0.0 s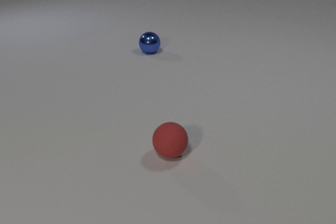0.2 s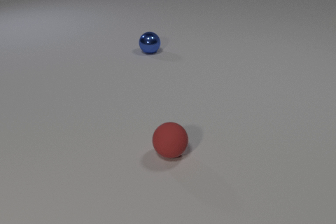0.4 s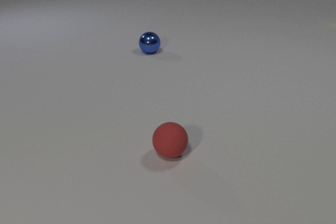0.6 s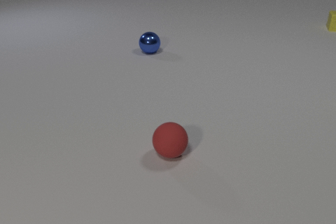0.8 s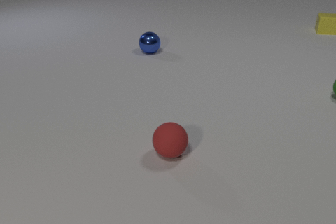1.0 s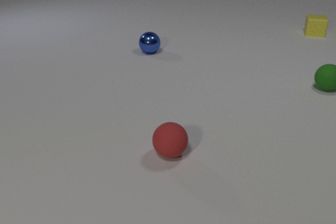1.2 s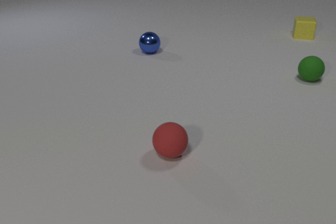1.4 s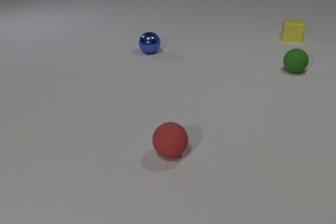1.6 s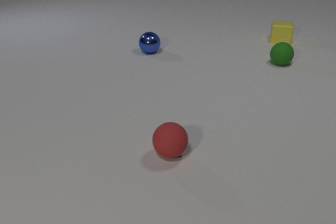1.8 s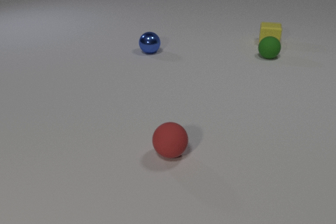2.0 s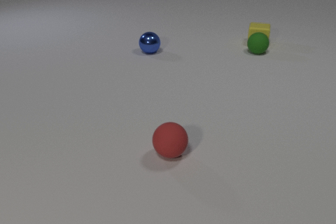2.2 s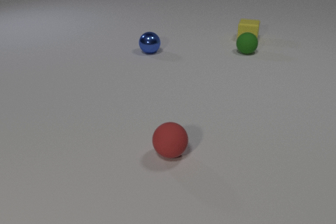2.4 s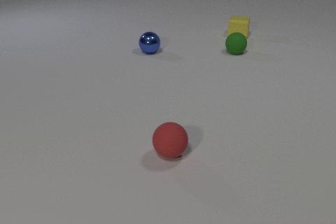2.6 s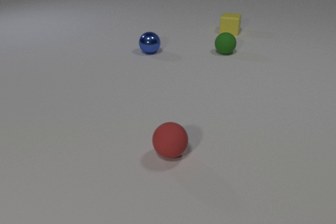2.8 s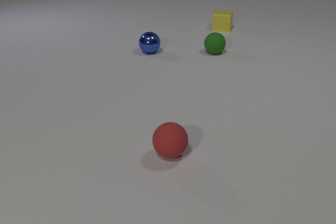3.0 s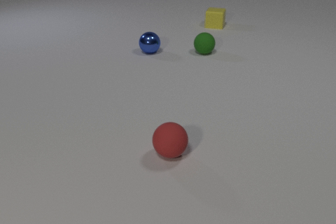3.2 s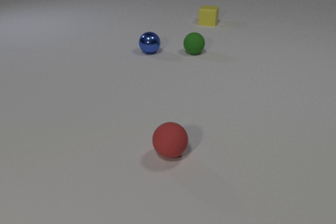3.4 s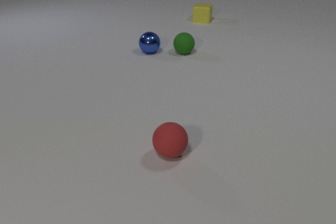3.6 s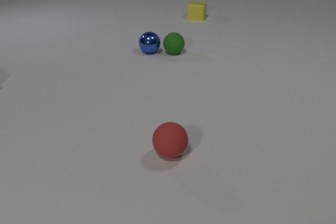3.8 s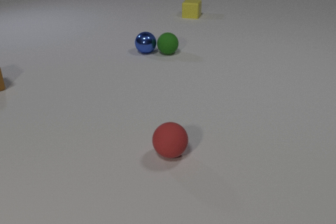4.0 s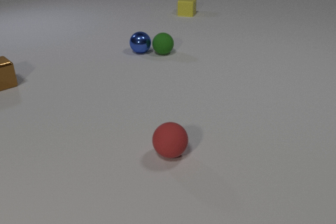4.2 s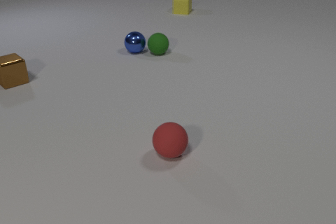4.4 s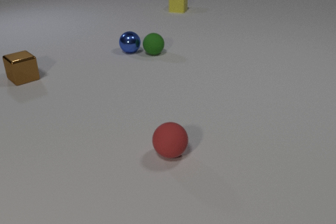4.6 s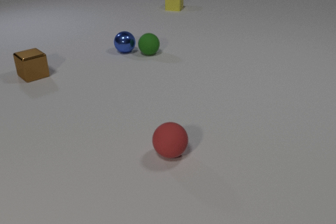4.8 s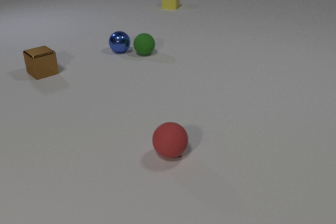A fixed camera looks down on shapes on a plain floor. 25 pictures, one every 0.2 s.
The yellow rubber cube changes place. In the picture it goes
to the left.
The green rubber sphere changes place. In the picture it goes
to the left.
0.0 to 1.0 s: The green rubber sphere comes in at the right edge, rolls to the left and away from the camera. The yellow rubber cube comes in at the right edge, slides toward the camera and to the left.
1.0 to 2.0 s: The green rubber sphere rolls away from the camera and to the left. The yellow rubber cube slides to the left and toward the camera. The green rubber sphere and the yellow rubber cube collide.
2.0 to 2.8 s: The green rubber sphere rolls to the left. The yellow rubber cube slides away from the camera and to the left.
2.8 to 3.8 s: The green rubber sphere rolls to the left. The yellow rubber cube slides away from the camera and to the left. The brown metal cube comes in at the left edge. The green rubber sphere and the blue metal sphere collide.
3.8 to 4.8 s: The green rubber sphere rolls to the left. The yellow rubber cube slides away from the camera and to the left. The blue metal sphere rolls to the left. The brown metal cube slides to the right.
How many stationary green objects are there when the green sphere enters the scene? 0.
What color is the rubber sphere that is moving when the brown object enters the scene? green.
Are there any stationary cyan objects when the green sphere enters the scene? no.
